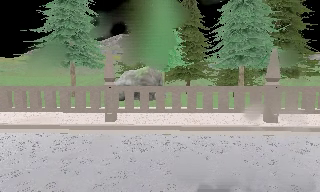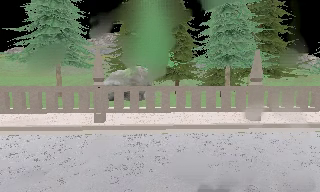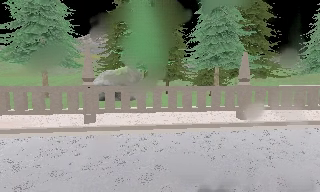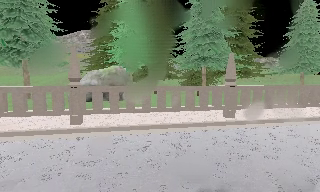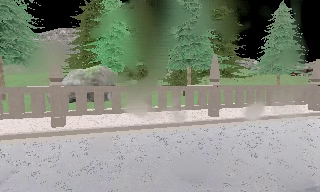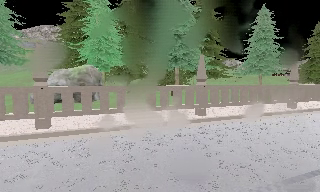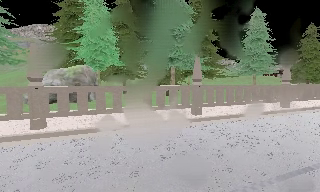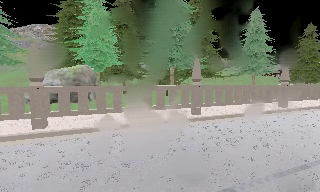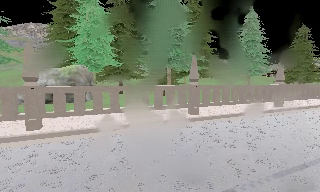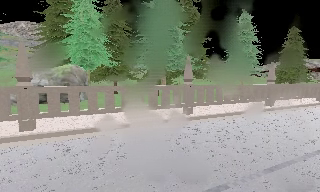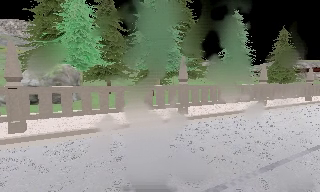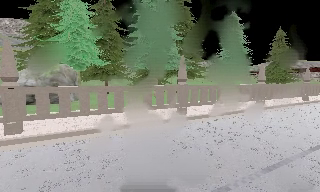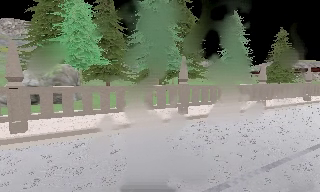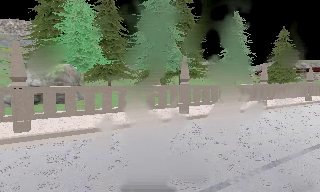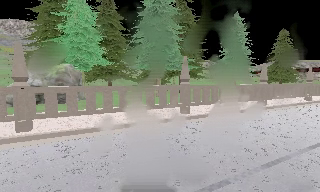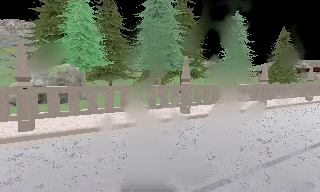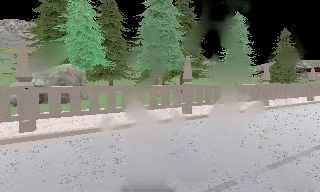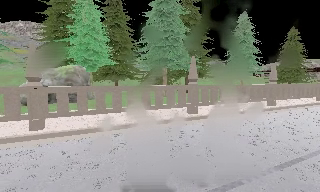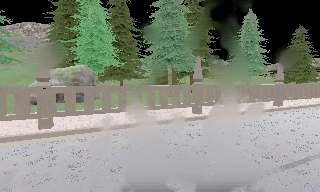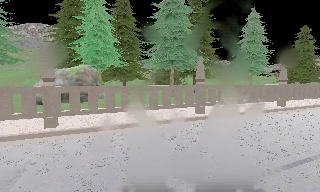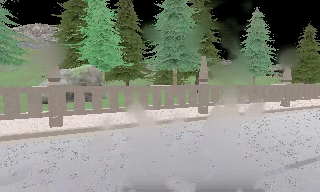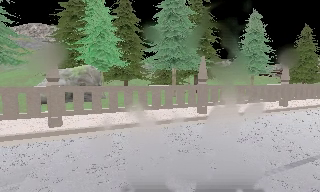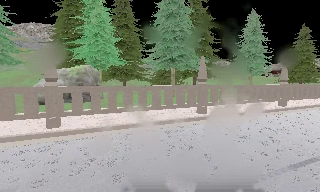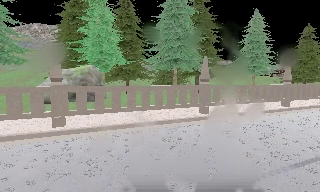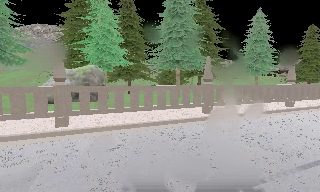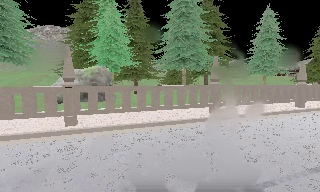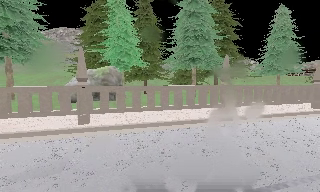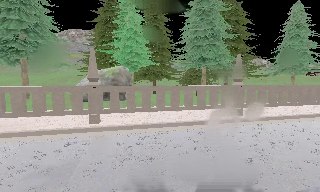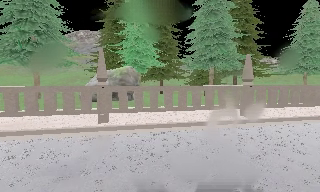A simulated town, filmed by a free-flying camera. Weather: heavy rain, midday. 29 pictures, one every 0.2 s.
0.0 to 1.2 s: The camera pans to its right, which is clockwise from overhead, by about 25 degrees.
1.2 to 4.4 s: The camera travels to its left, about 0.5 m.
4.4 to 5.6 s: The camera pans to its left, which is counterclockwise from overhead, by about 10 degrees.
The film runs forward here.
